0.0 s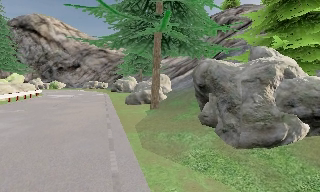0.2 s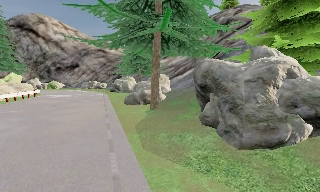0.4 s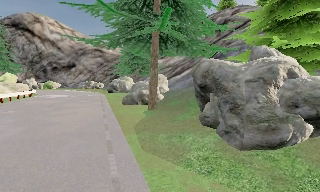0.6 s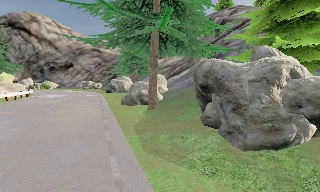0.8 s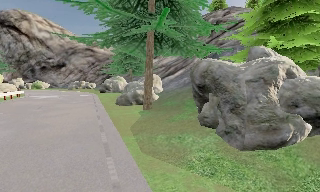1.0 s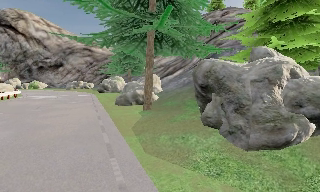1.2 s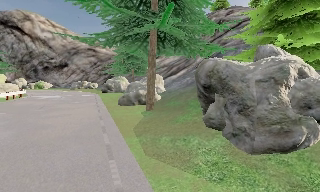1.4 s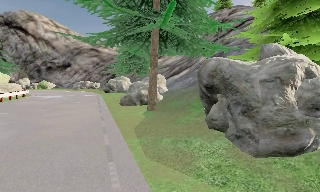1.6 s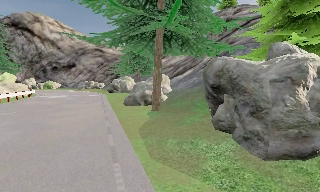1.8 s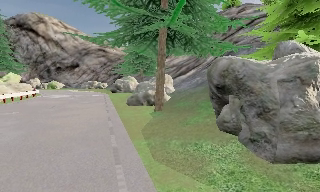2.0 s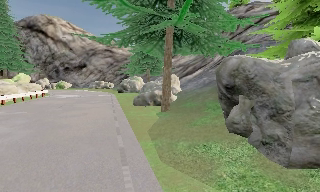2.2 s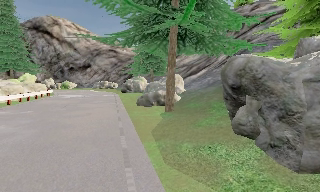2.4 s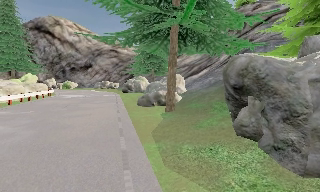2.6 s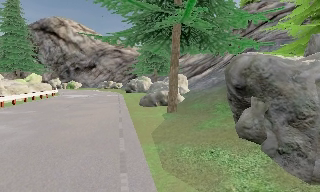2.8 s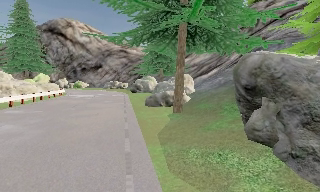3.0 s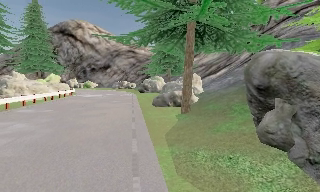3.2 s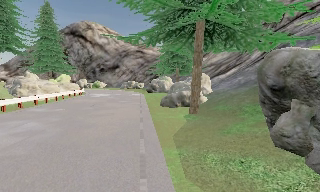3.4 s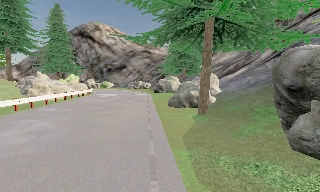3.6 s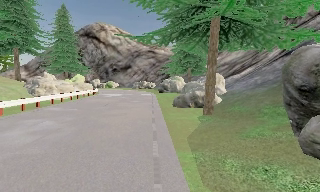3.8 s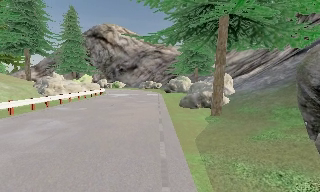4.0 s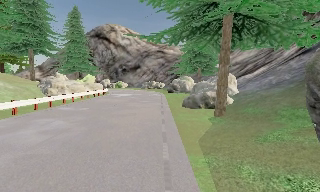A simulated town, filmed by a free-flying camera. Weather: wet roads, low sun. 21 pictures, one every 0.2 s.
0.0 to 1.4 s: The camera shifts only a little, or ends up much as it began.
1.4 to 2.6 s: The camera travels forward, about 0.5 m, so what stands in front looms larger.
2.6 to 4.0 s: The camera swings to its left by about 15 degrees, and the scene slides to the right. It travels forward, about 0.5 m, so what stands in front looms larger.
The film runs forward here.
